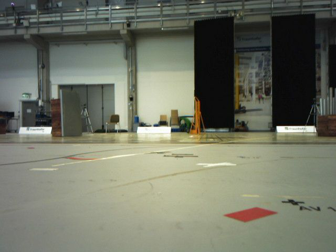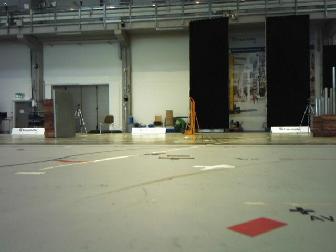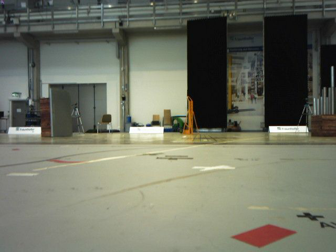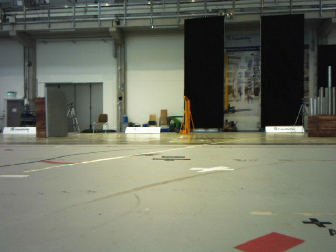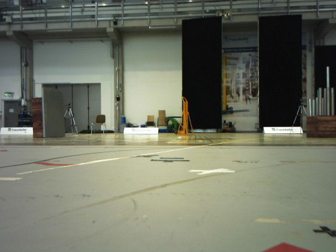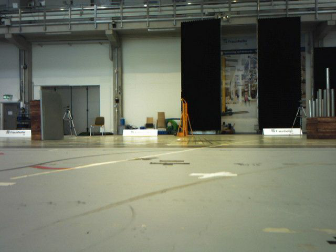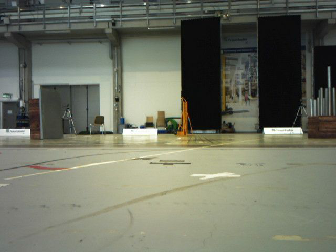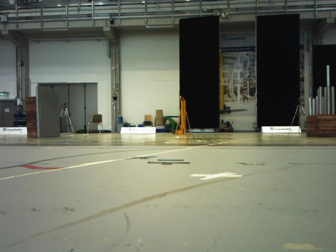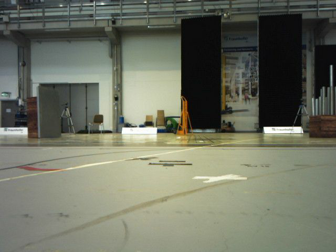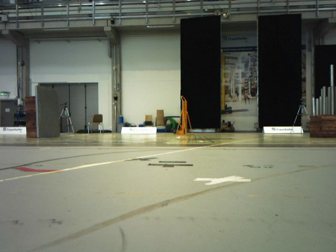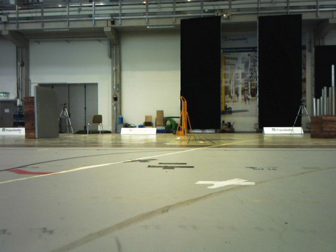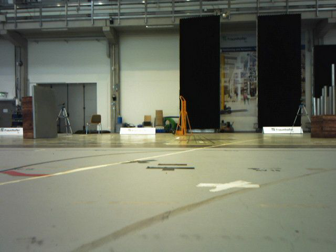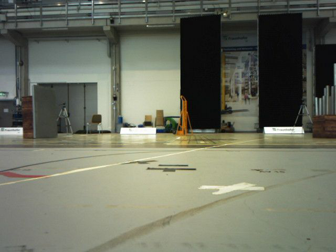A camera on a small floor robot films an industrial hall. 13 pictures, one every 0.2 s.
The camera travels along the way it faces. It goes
forward.
0.0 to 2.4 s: The camera travels forward, about 0.5 m, so what stands in front looms larger.
The film runs forward here.
